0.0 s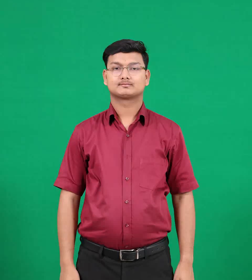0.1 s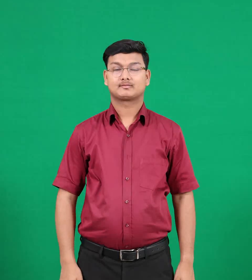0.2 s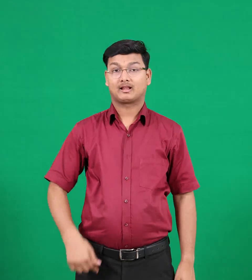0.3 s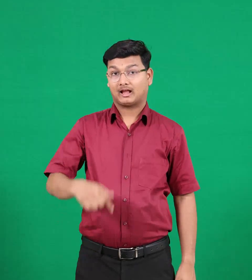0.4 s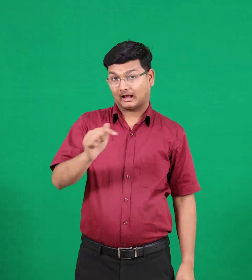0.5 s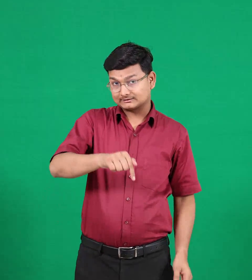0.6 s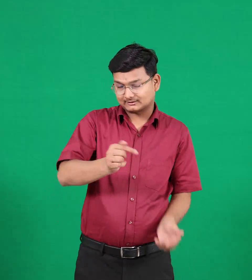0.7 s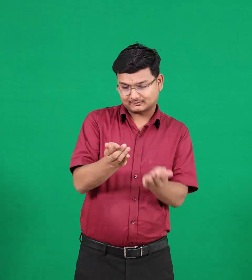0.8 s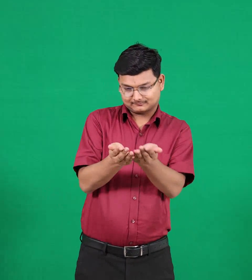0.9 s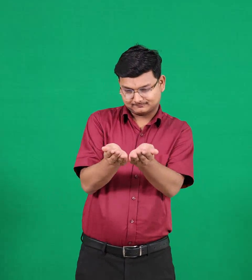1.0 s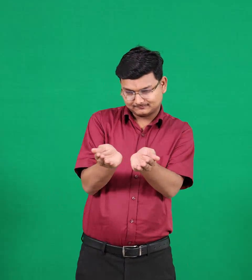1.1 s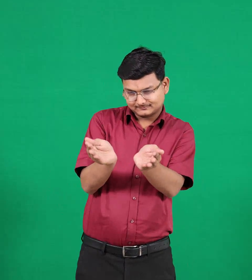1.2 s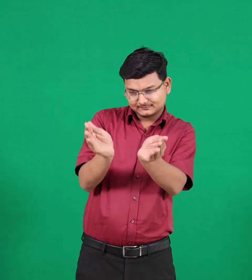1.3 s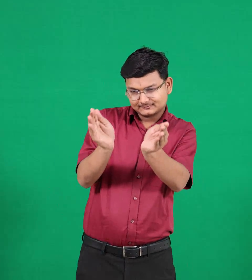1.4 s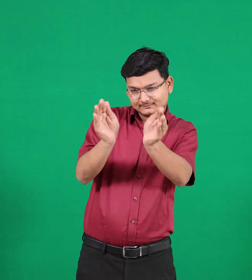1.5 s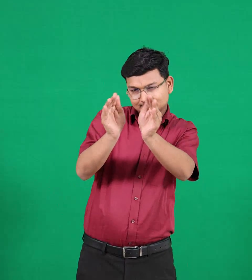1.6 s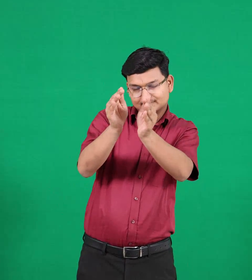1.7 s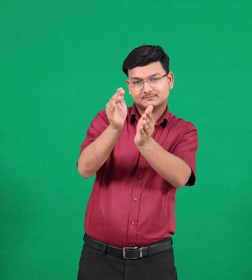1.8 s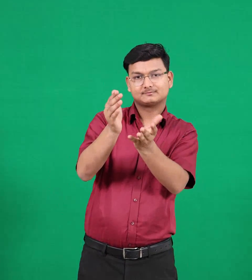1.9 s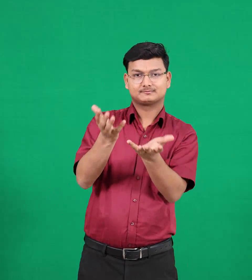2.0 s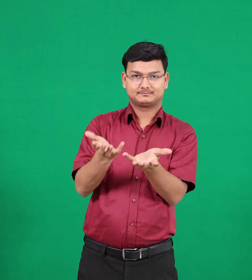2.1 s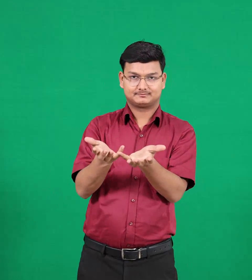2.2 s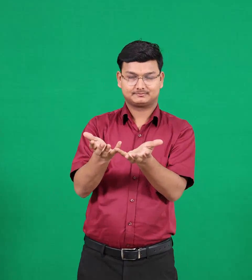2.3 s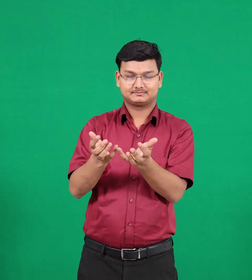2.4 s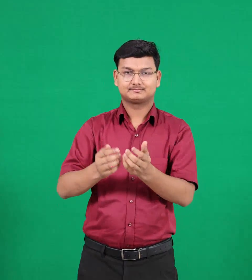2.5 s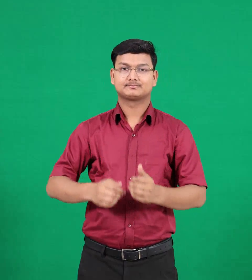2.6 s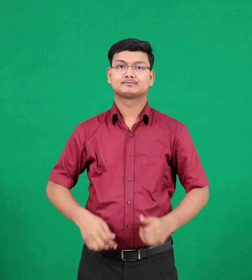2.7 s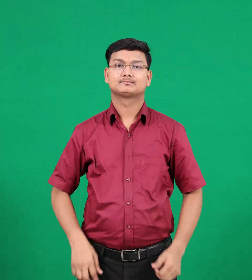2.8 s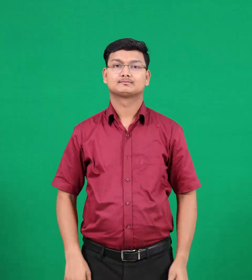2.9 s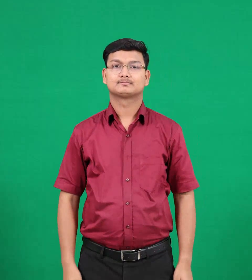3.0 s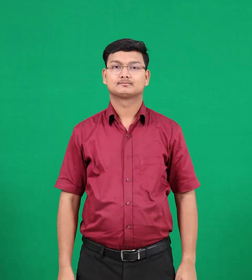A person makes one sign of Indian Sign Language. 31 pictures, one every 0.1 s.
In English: containing
